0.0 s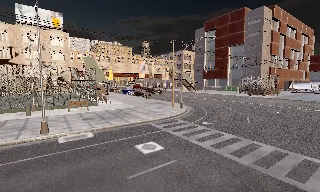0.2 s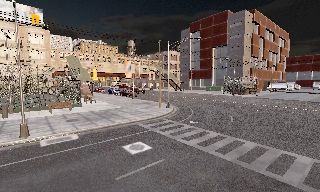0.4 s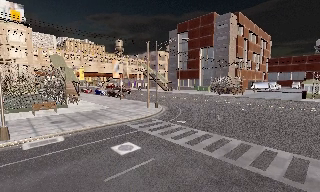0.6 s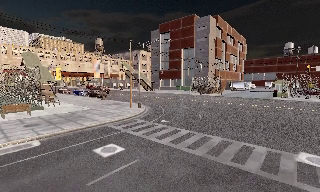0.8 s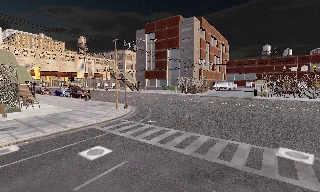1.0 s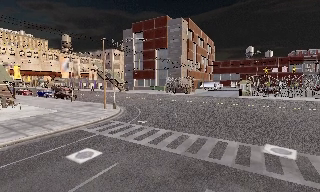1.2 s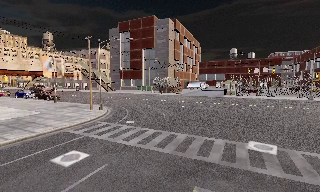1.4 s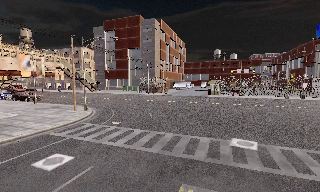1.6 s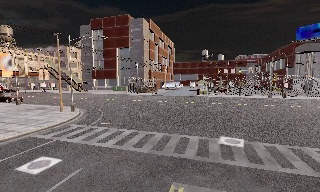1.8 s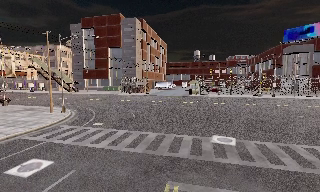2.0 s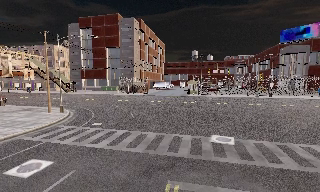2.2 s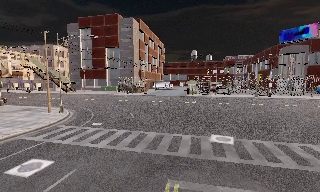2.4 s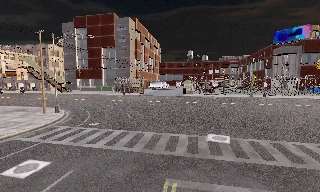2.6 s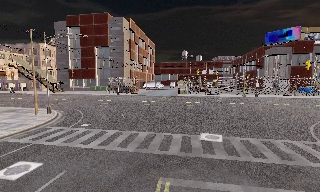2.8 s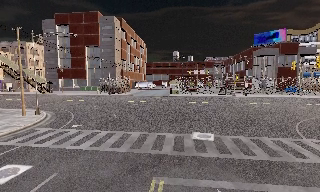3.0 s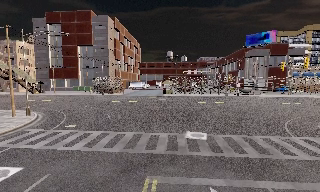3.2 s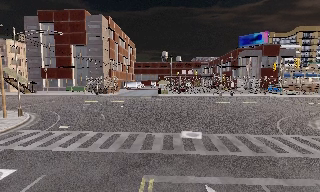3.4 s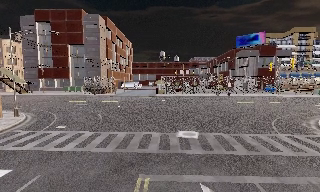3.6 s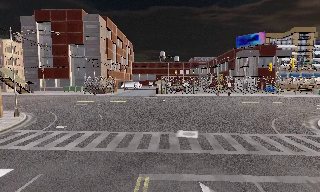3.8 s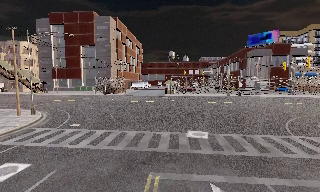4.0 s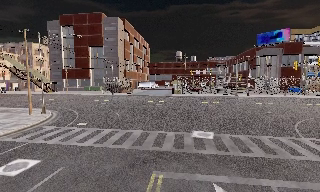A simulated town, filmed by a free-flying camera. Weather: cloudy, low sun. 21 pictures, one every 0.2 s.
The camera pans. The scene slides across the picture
to the left.
The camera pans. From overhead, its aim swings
clockwise.
0.0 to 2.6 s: The scene slides to the left, as the camera pans about 45 degrees to its right. It travels to its left, about 1 m.
2.6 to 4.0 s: The camera shifts only a little, or ends up much as it began.
The film runs backward here.
